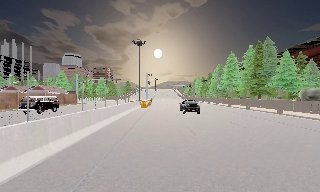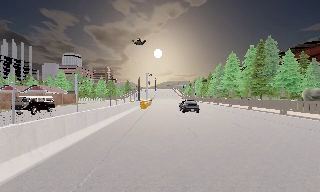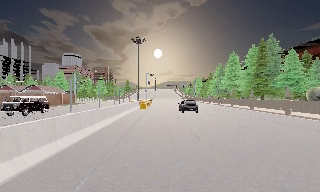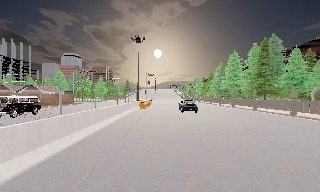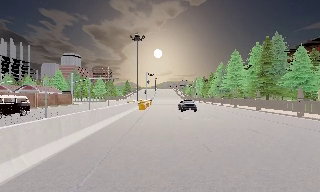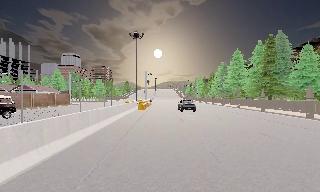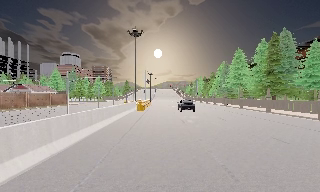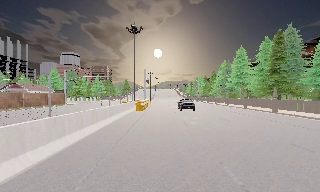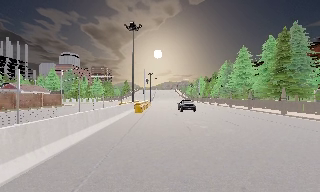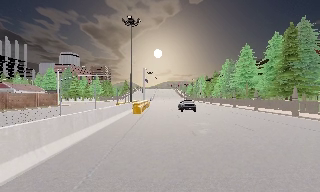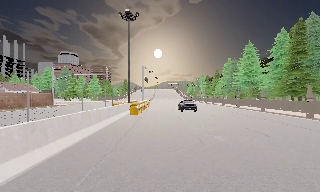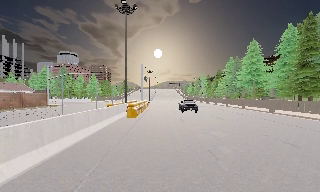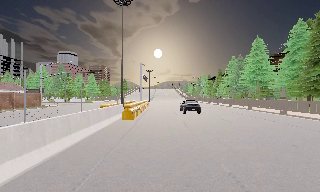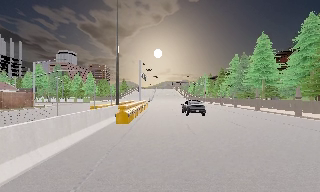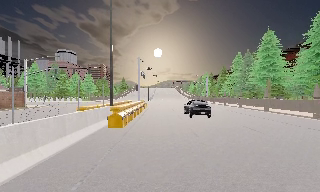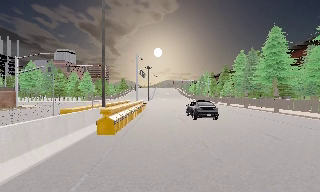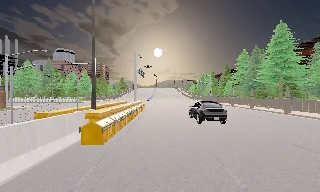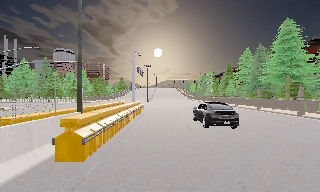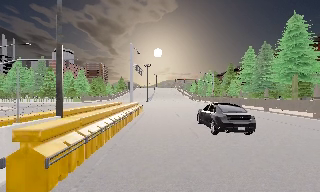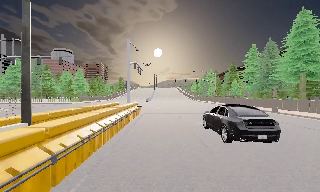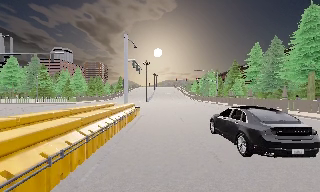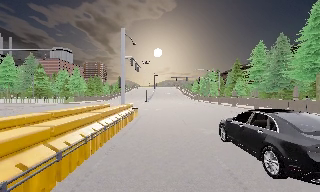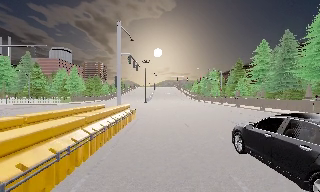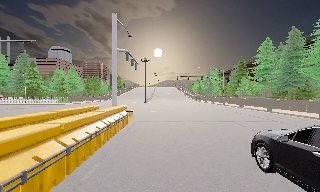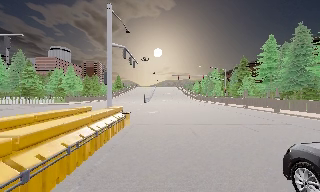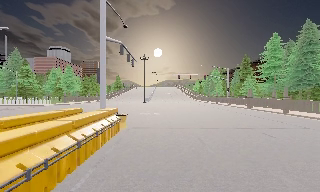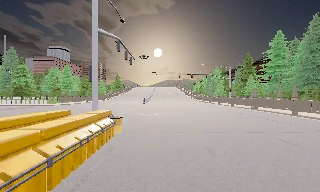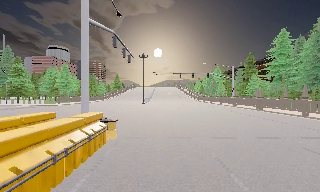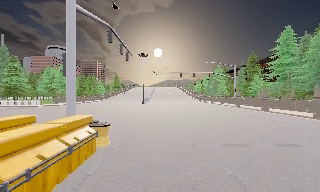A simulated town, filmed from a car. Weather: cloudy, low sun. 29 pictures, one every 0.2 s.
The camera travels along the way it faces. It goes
forward.
0.0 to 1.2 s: The camera travels forward, about 4.5 m, so what stands in front looms larger. It gains speed.
1.2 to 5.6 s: The camera travels forward, about 30 m, so what stands in front looms larger.
The film runs forward here.
